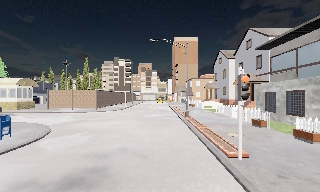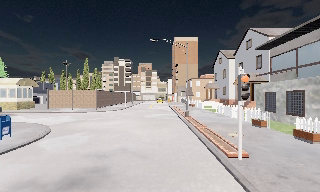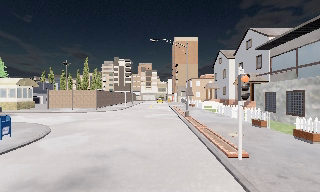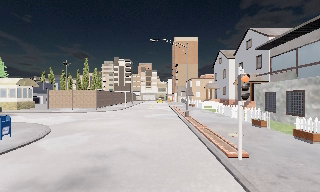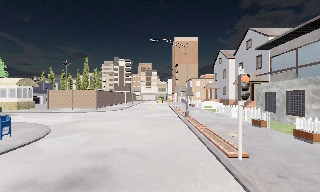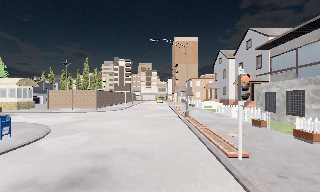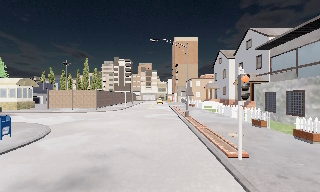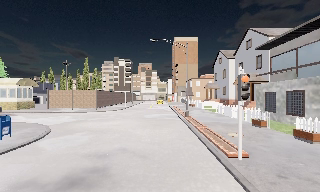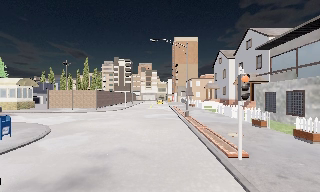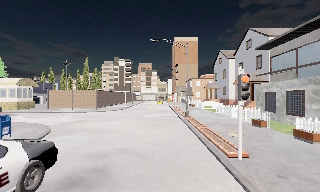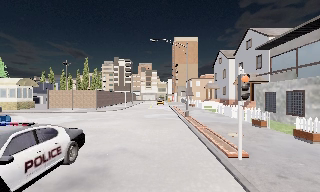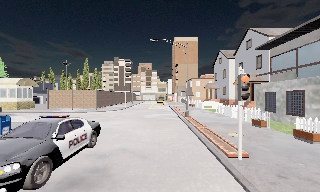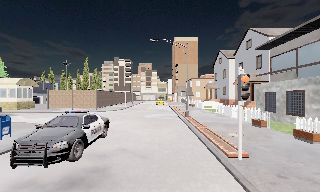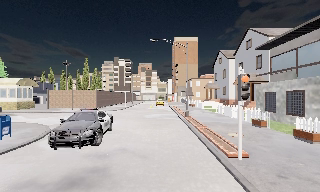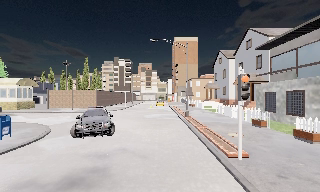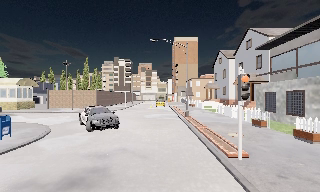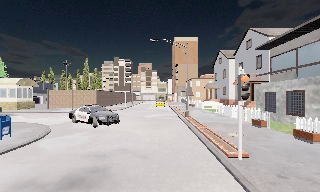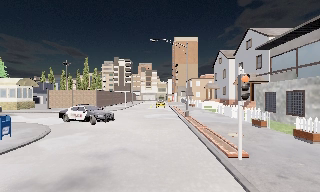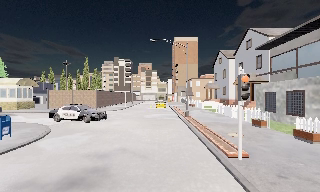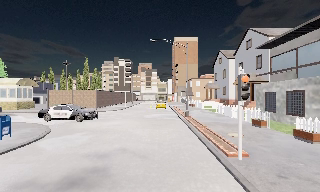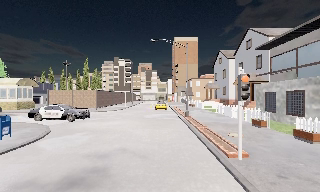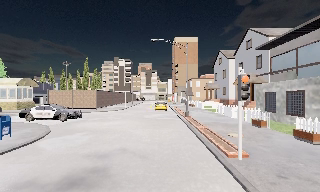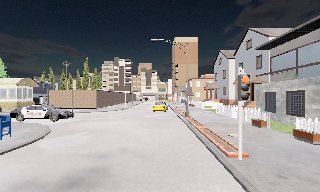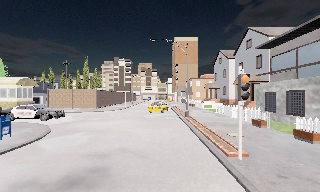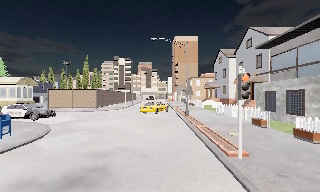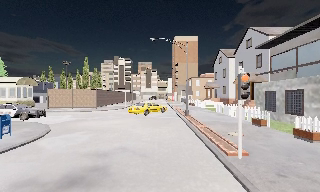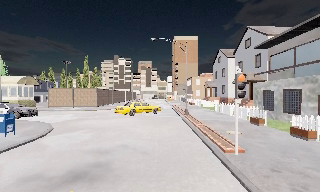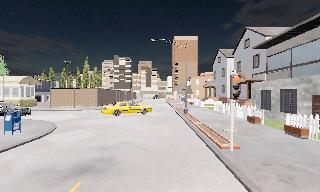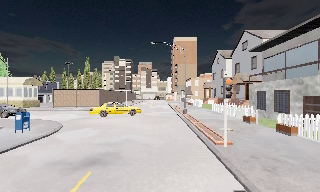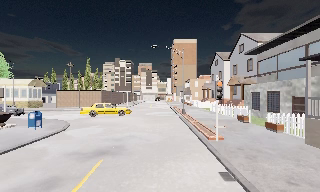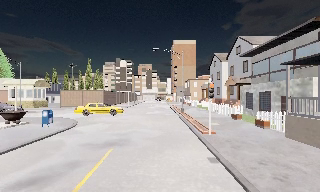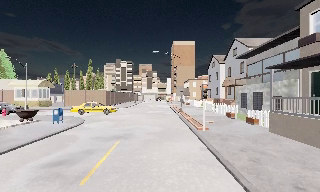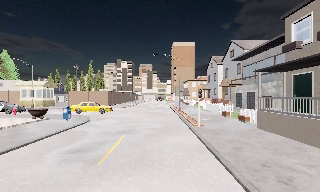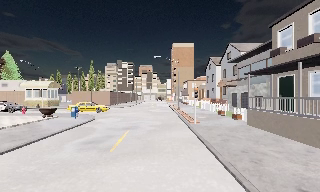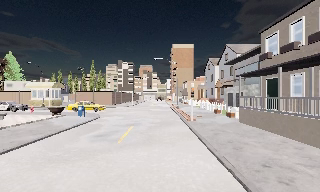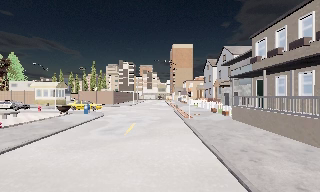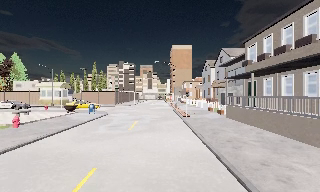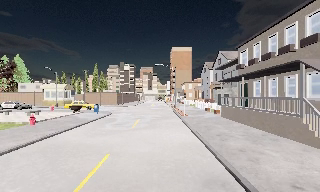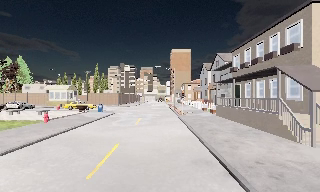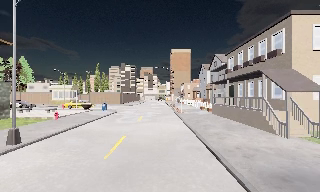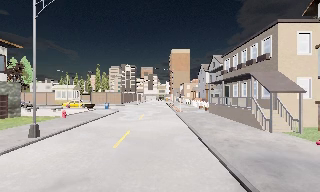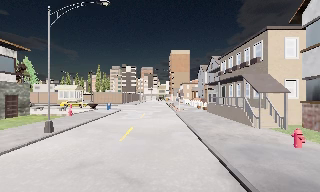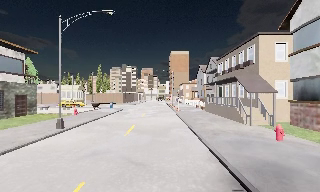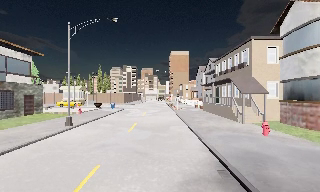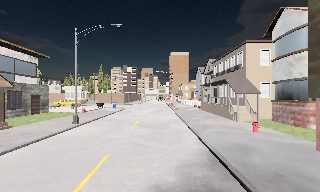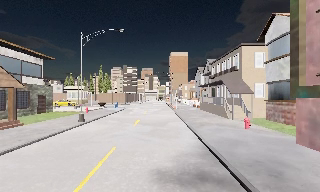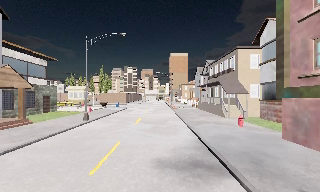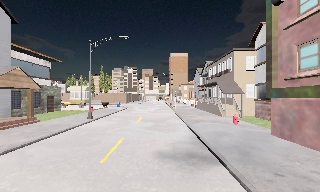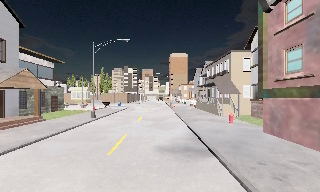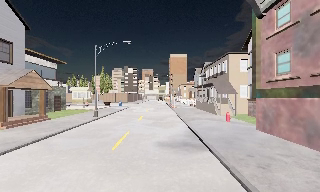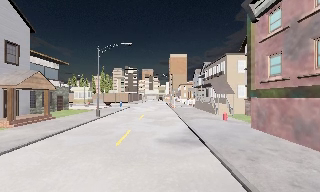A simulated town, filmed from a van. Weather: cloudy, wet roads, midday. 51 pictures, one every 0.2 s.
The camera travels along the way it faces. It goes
backward.
0.0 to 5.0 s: The camera keeps its place and its aim.
5.0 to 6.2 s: The camera travels backward, about 4.5 m, so what stands in front gets smaller. It gains speed.
6.2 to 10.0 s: The camera travels backward, about 20 m, so what stands in front gets smaller. It loses speed.
The film runs backward here.
